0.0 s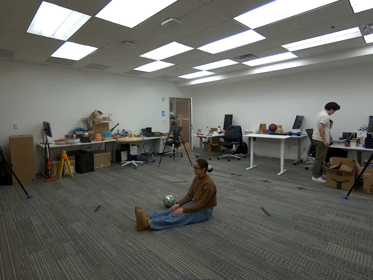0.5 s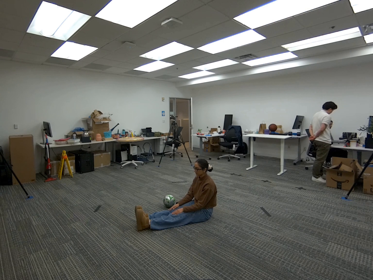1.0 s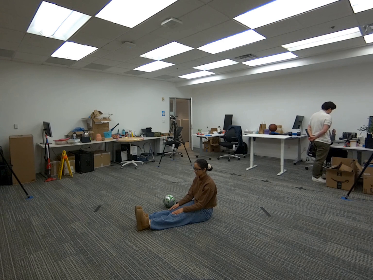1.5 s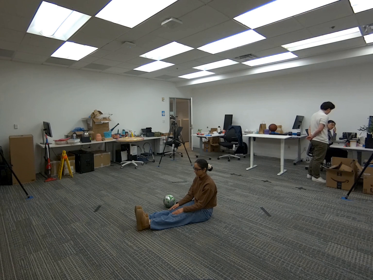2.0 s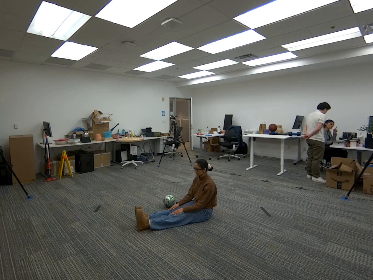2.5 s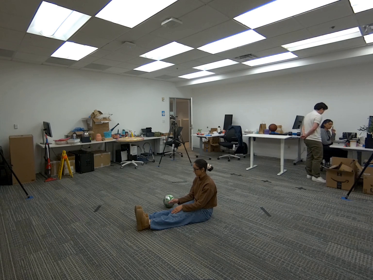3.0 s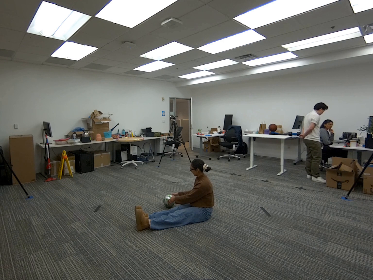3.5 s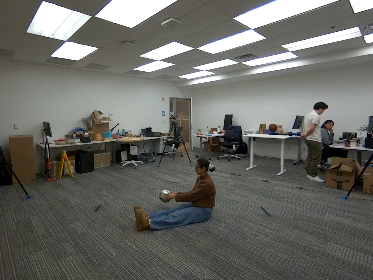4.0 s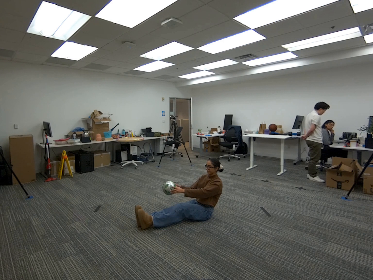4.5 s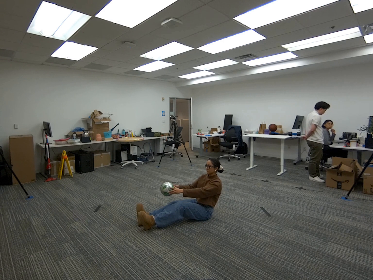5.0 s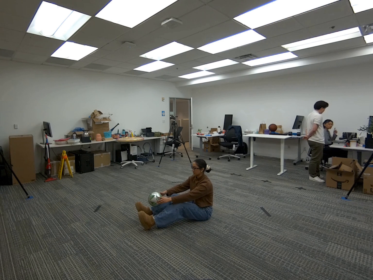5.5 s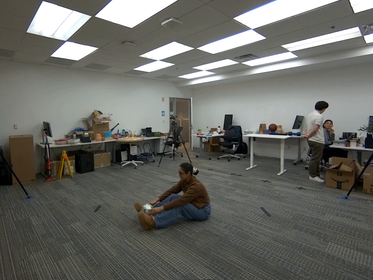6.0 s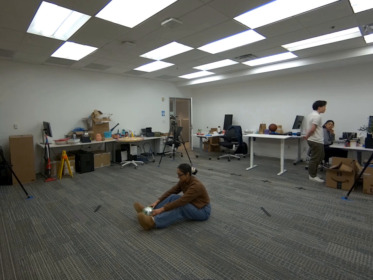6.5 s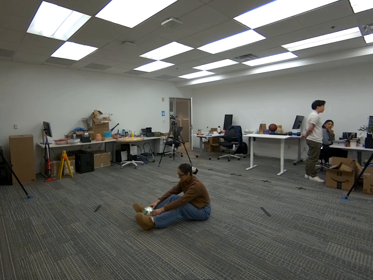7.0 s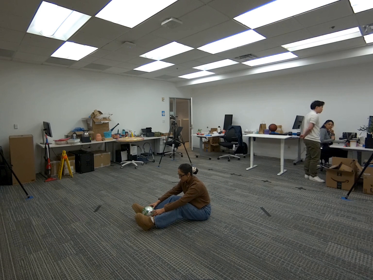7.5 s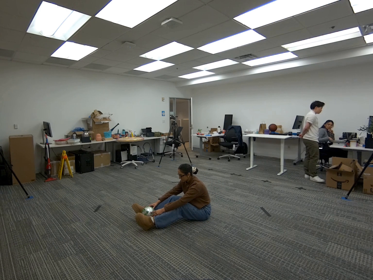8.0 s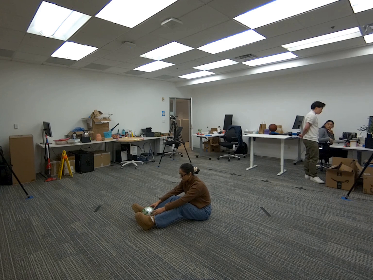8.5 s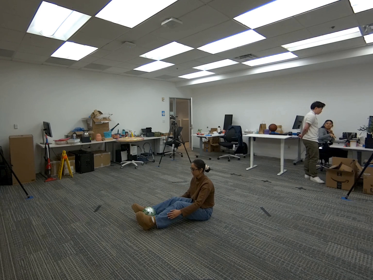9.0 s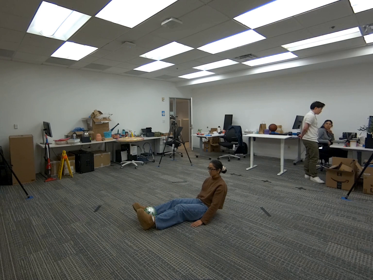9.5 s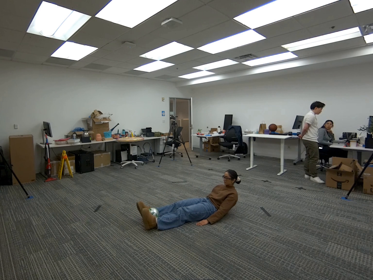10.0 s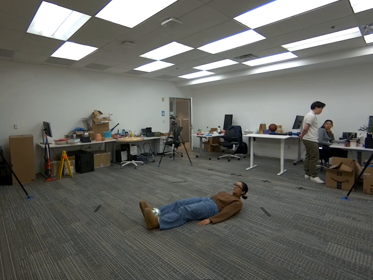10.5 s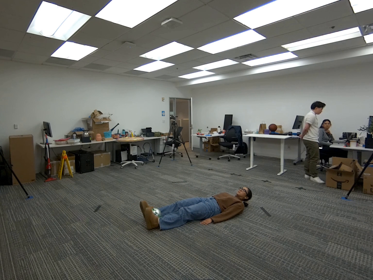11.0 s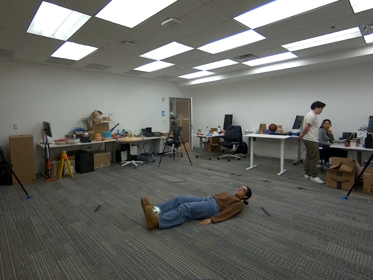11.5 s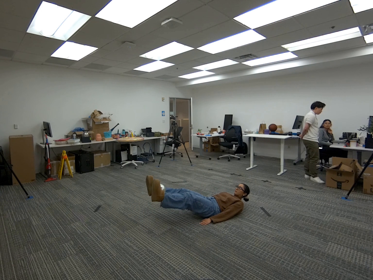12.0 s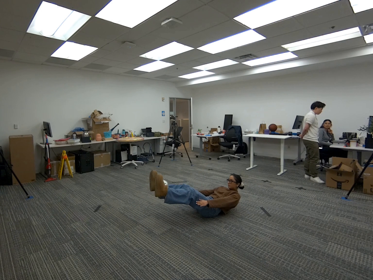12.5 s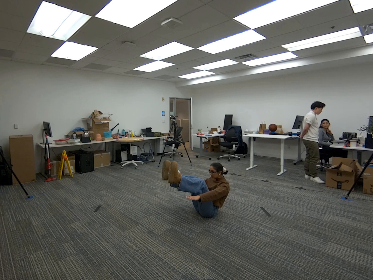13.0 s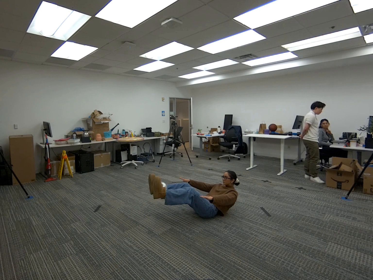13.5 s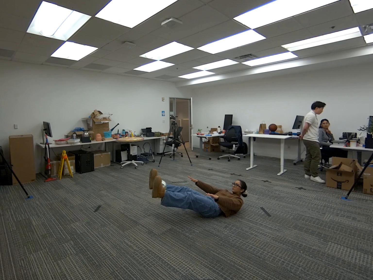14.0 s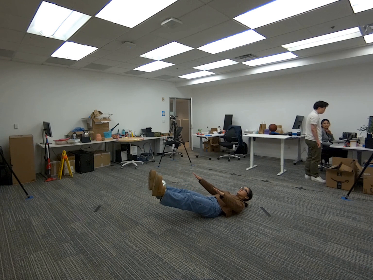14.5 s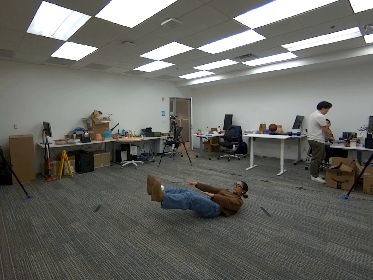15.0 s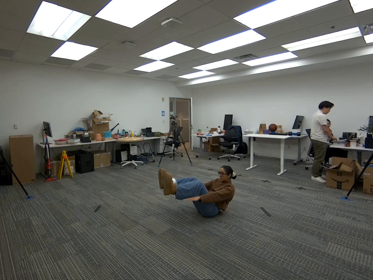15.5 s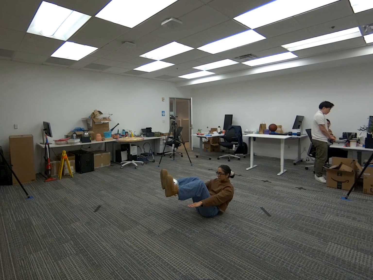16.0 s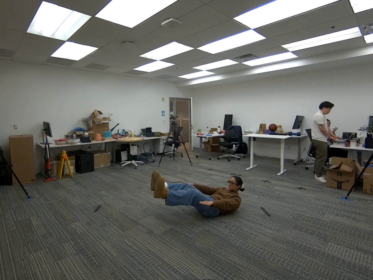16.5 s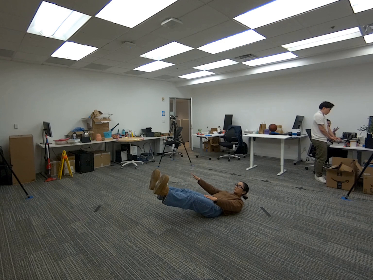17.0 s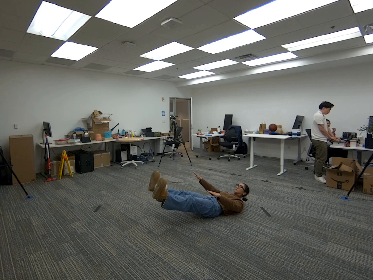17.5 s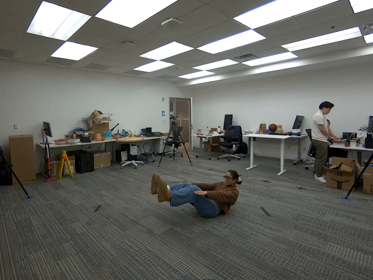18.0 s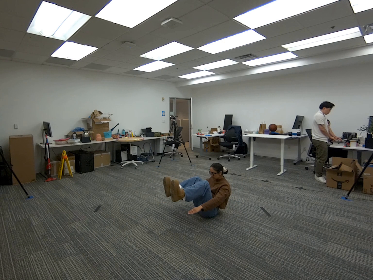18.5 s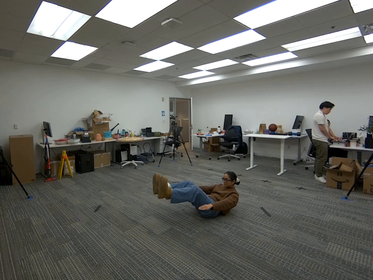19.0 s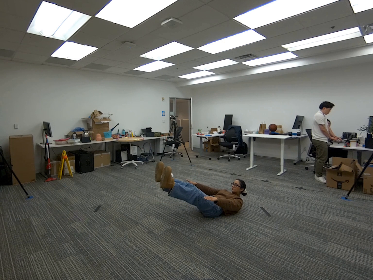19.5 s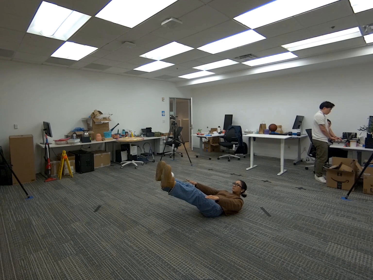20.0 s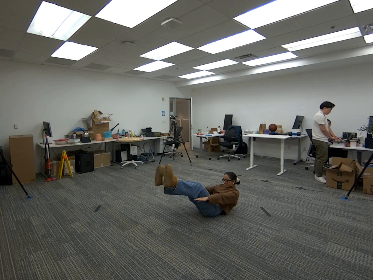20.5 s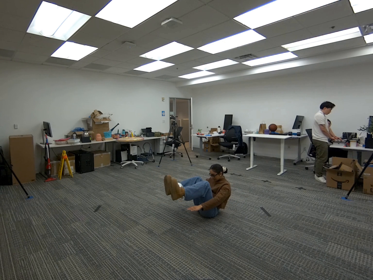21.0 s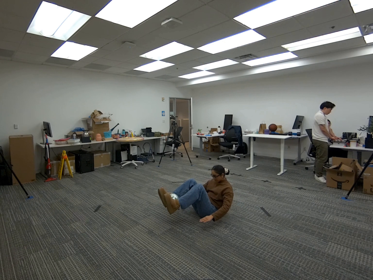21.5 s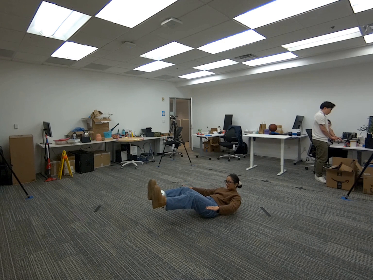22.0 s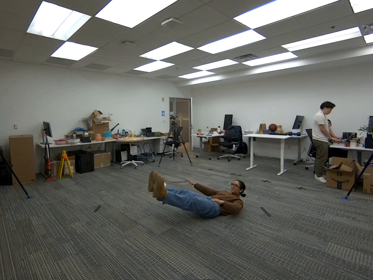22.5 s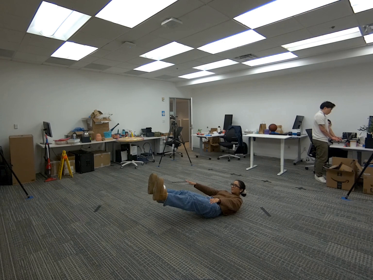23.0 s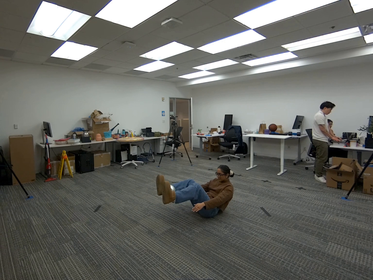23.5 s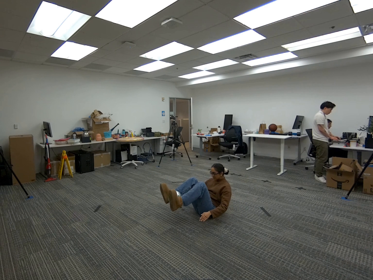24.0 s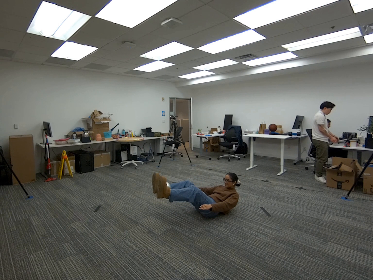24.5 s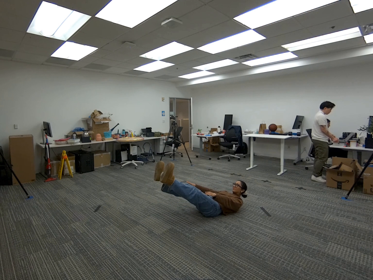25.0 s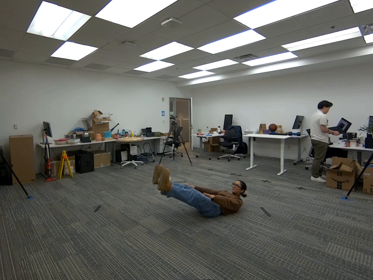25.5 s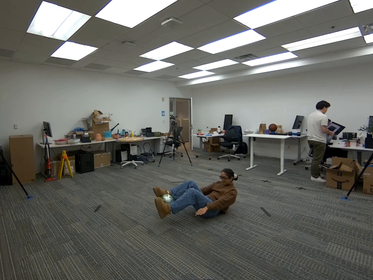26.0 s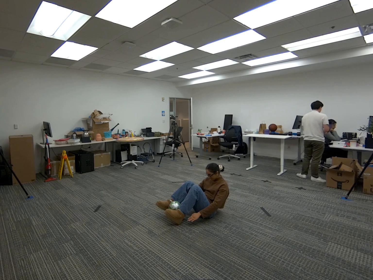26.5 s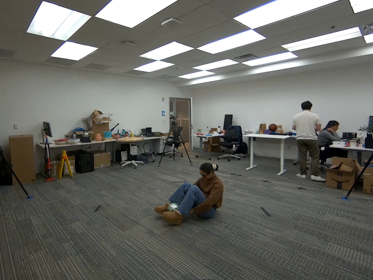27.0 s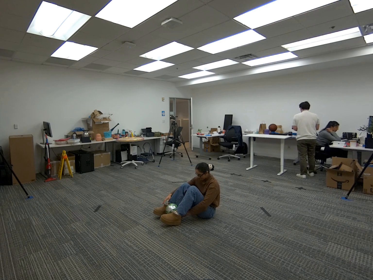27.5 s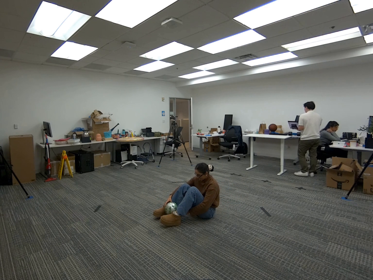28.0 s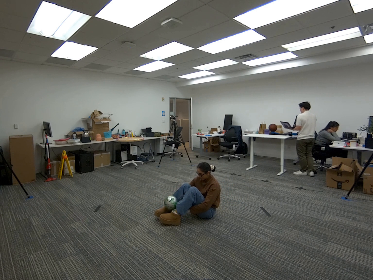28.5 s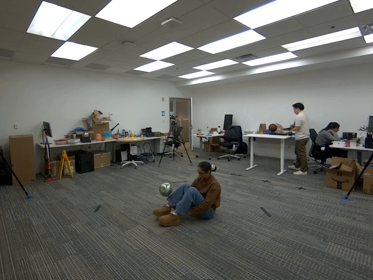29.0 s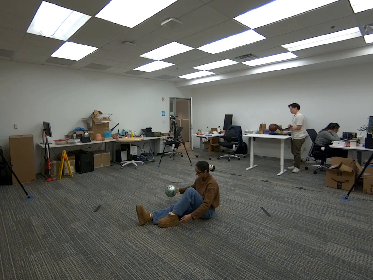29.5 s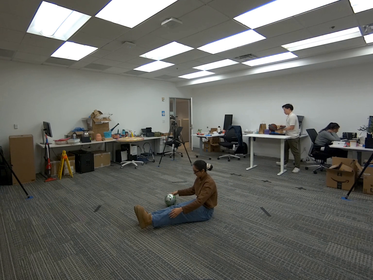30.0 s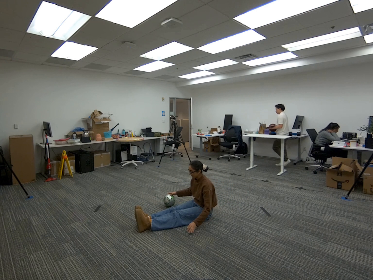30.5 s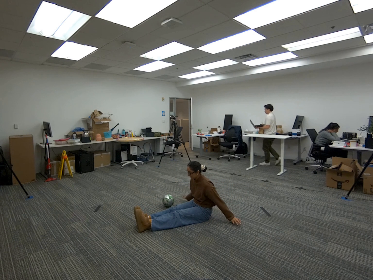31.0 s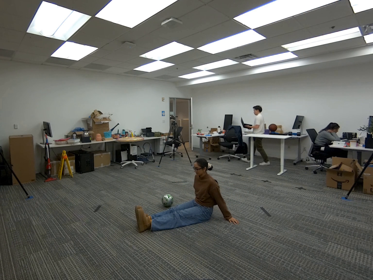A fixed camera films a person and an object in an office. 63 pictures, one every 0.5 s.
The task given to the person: Grasp the soccer ball near you and proceed to lift both legs up and balance the soccer ball on your ankles while proceeding to perform sit ups. Maintain the ball and stable throughput the sit ups.
